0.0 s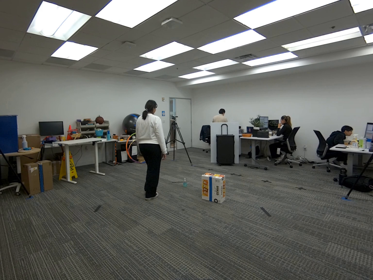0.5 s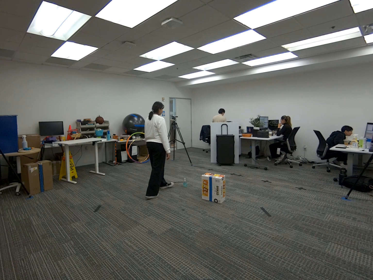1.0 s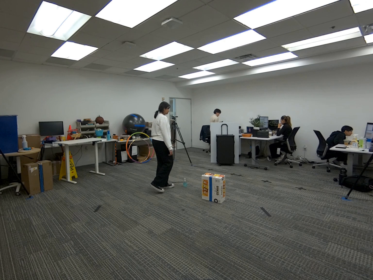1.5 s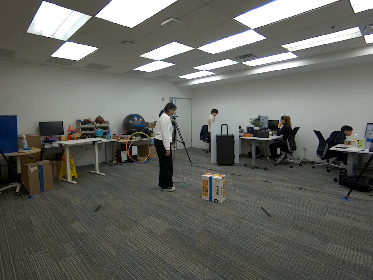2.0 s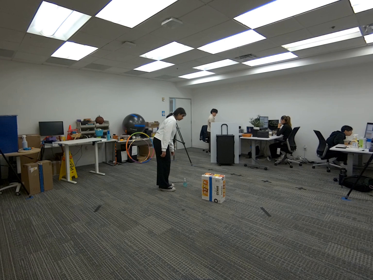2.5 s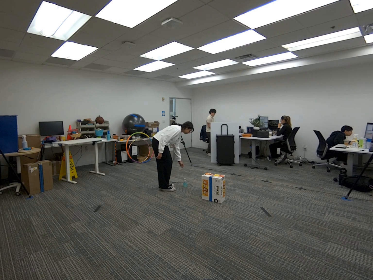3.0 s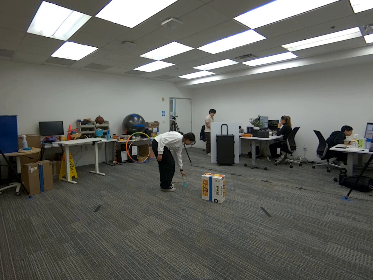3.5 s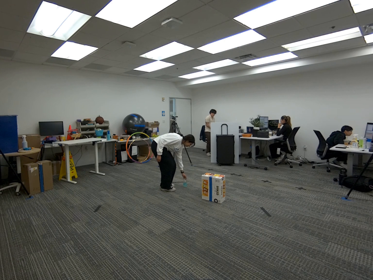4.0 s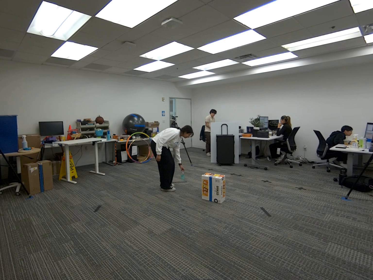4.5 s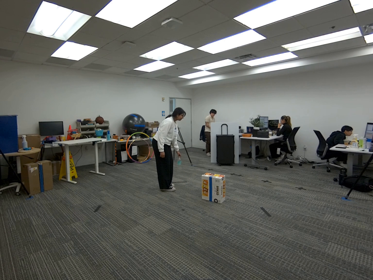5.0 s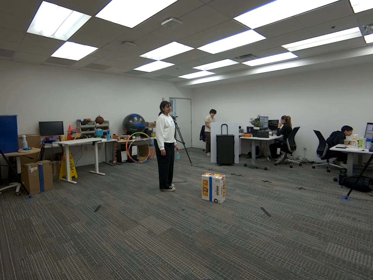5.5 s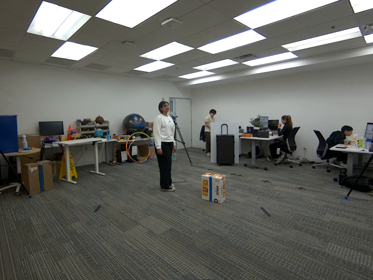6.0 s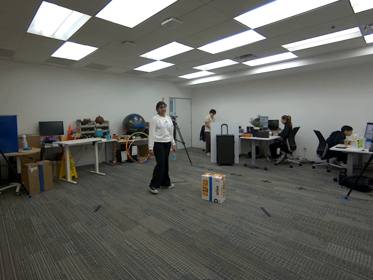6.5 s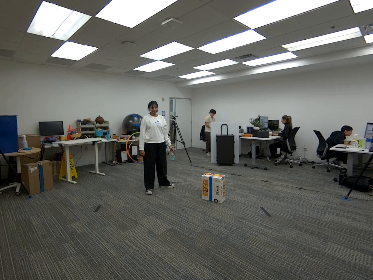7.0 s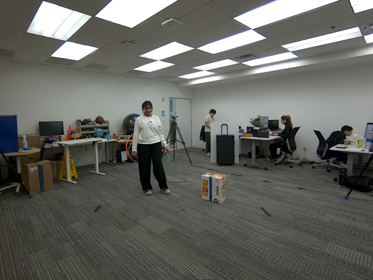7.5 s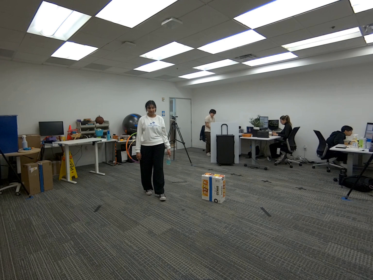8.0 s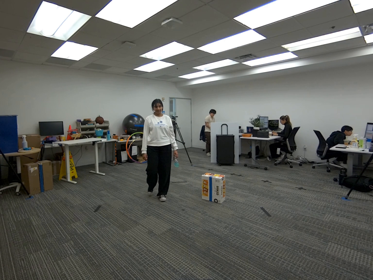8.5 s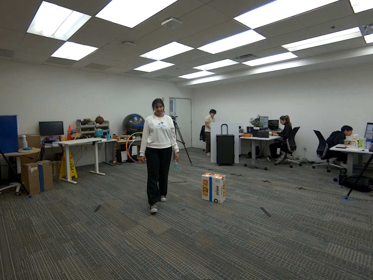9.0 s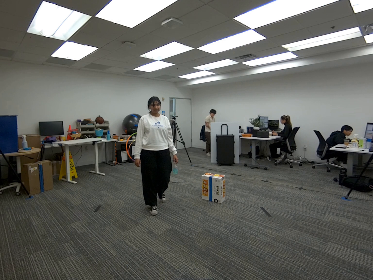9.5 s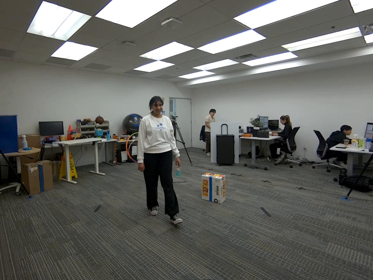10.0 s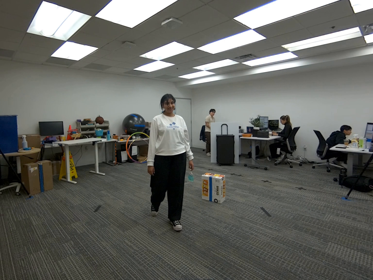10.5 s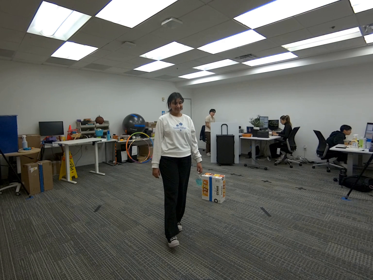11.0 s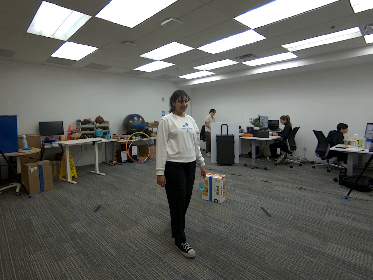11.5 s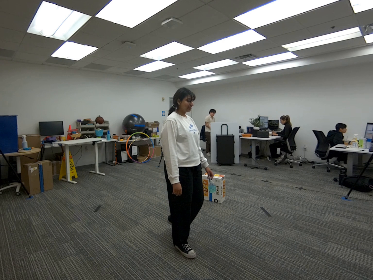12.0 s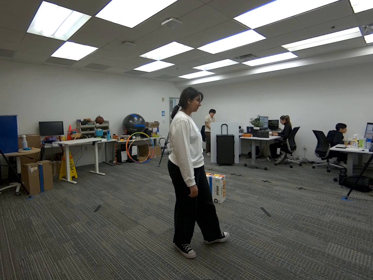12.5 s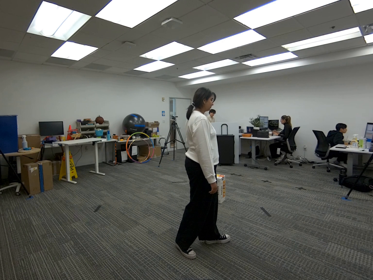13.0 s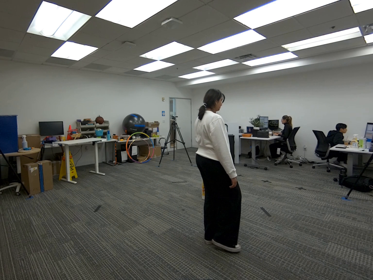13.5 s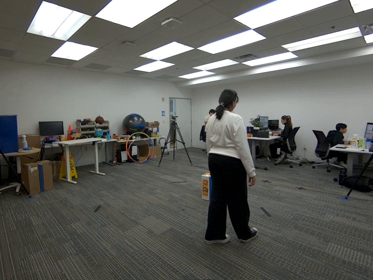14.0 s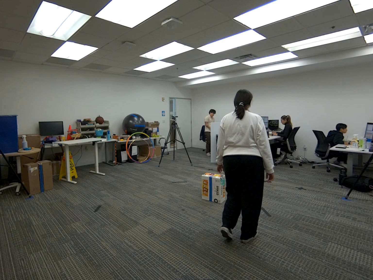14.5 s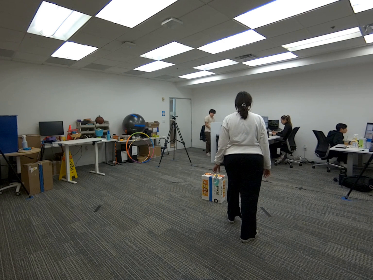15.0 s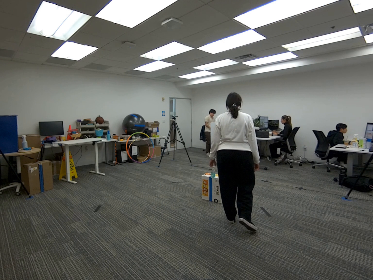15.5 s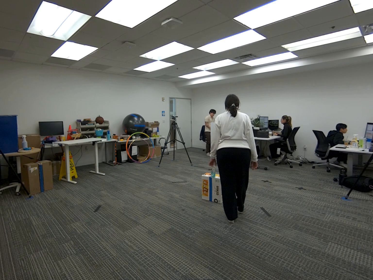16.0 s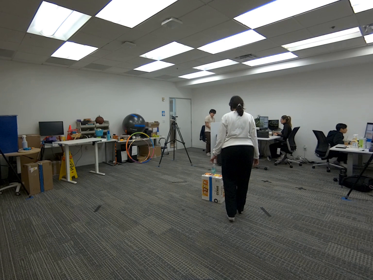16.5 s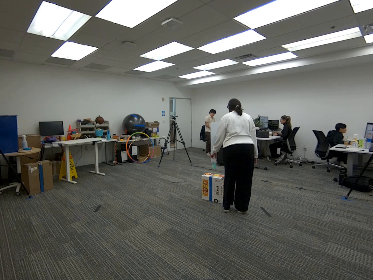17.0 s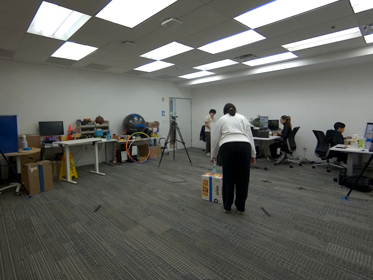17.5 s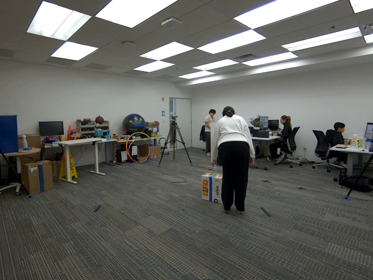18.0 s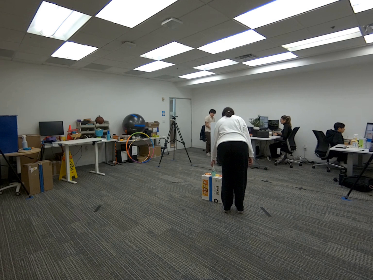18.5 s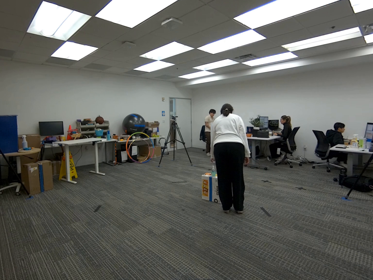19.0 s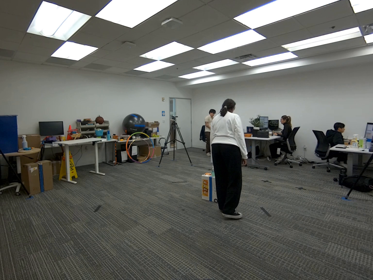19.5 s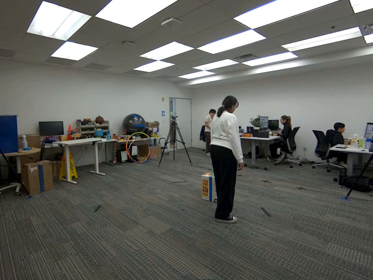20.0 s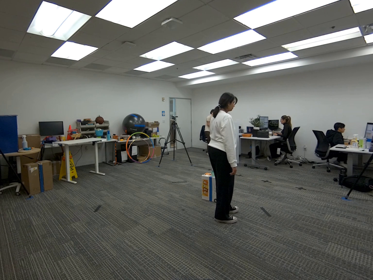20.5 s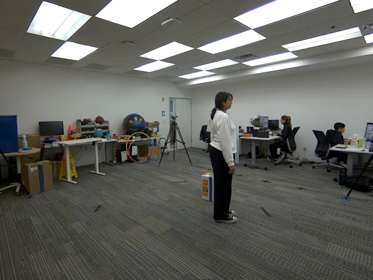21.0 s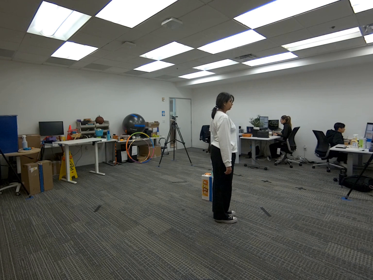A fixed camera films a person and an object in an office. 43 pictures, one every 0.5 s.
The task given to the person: Walk to the hand soap on the ground, pick the soap with your left hand and place it on top of the snack box.
